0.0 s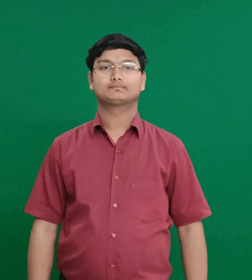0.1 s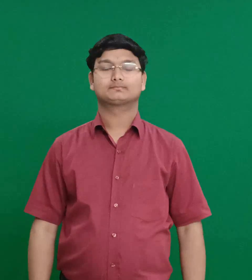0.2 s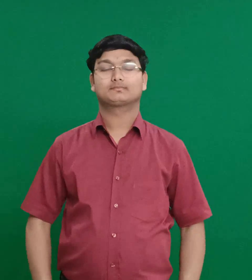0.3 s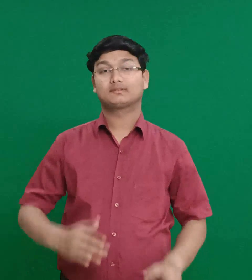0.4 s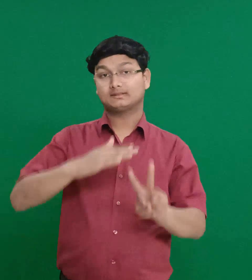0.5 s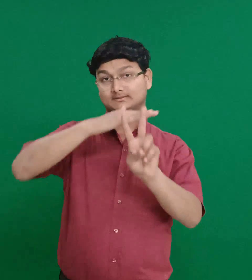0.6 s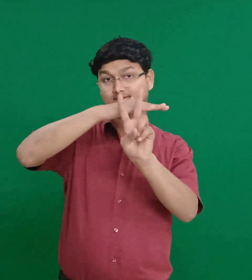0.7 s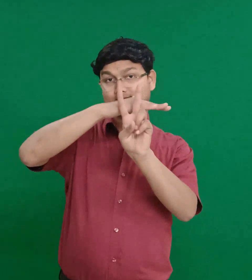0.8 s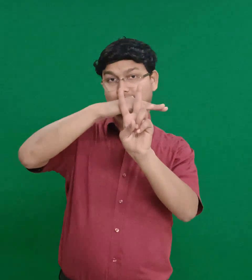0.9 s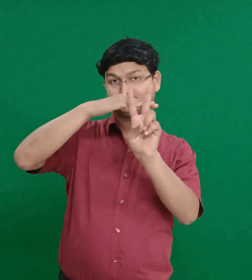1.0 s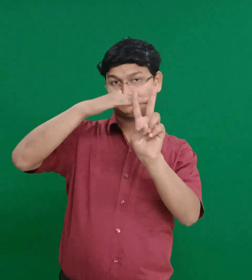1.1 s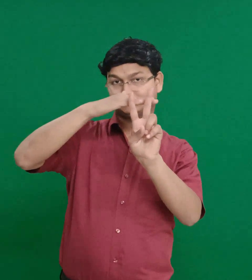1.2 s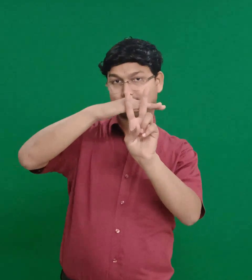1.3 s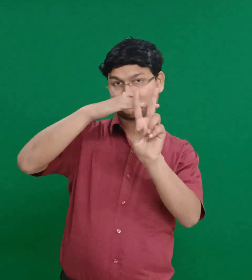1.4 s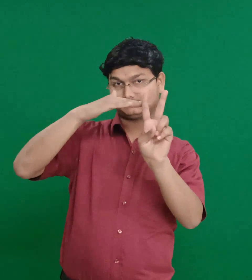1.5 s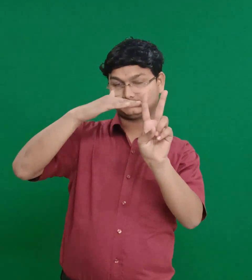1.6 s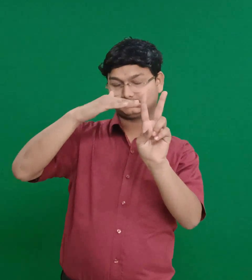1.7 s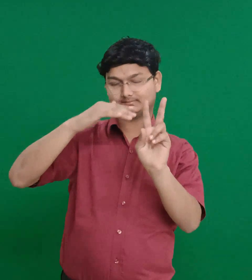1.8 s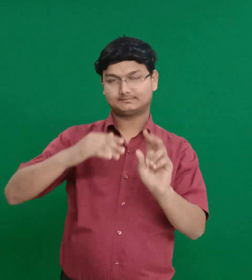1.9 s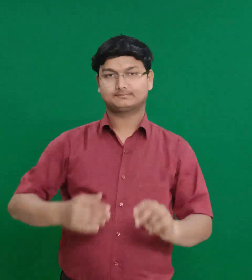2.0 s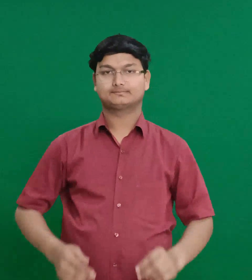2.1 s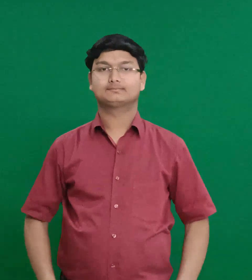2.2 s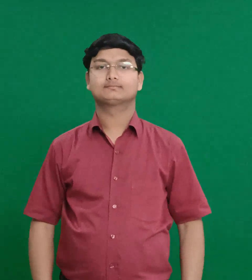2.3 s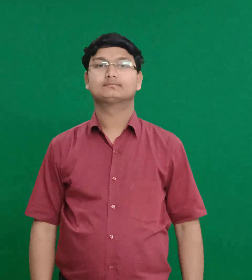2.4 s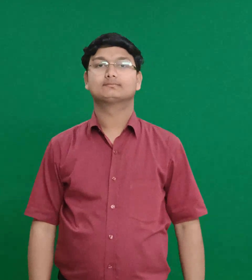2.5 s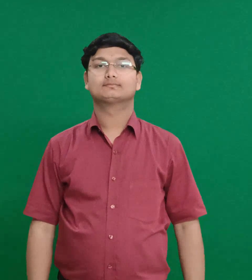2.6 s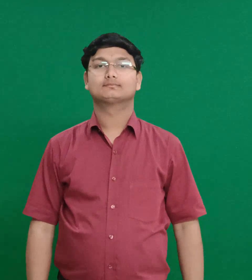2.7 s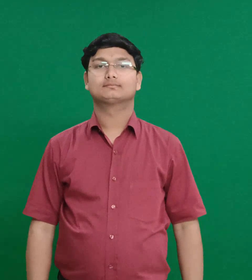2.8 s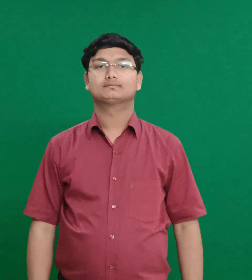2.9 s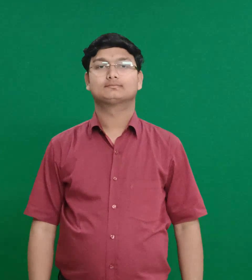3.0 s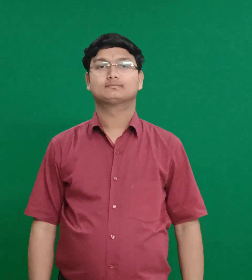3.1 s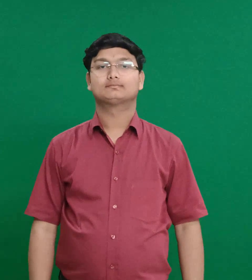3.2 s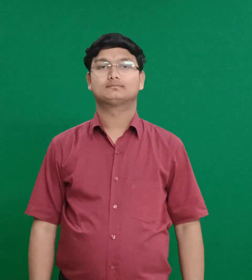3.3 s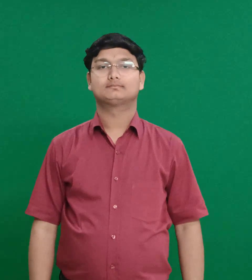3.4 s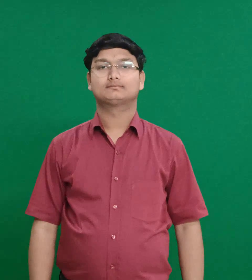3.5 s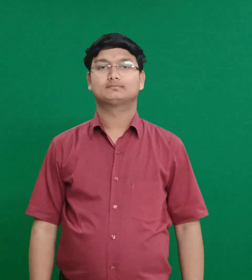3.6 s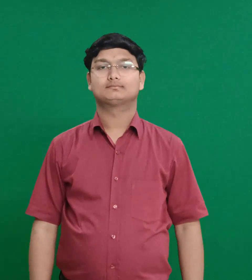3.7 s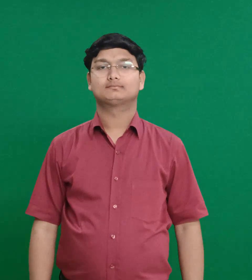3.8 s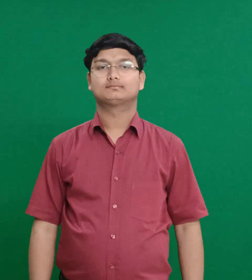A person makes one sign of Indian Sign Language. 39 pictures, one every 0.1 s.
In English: uriah
